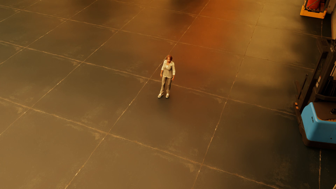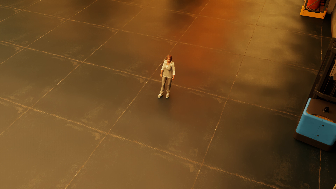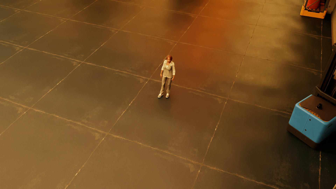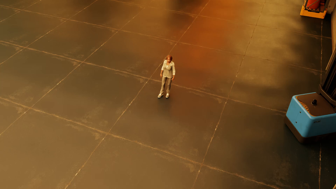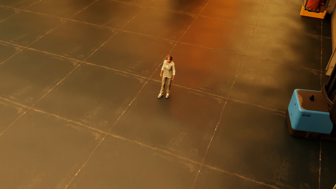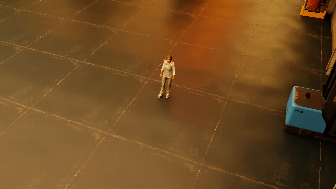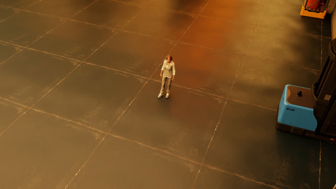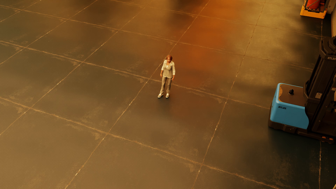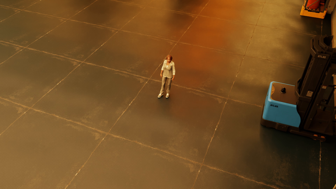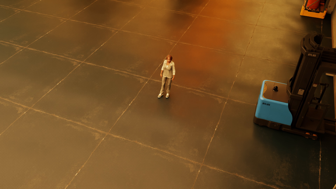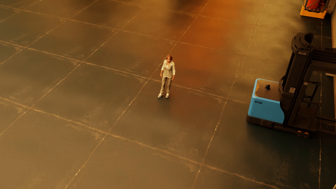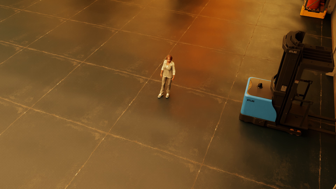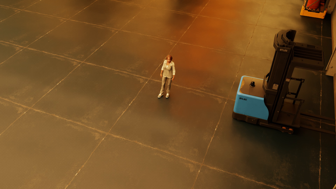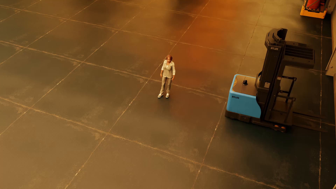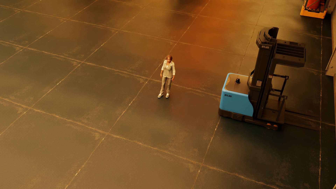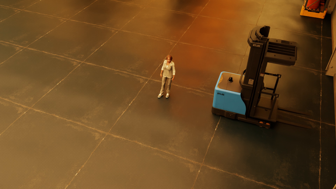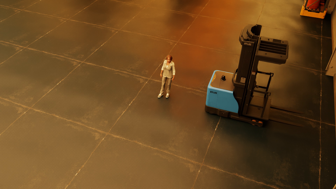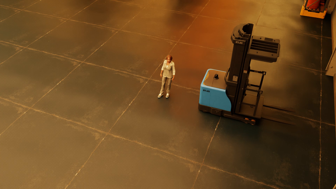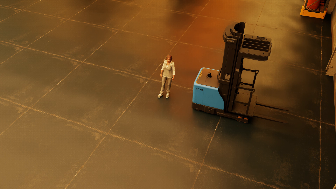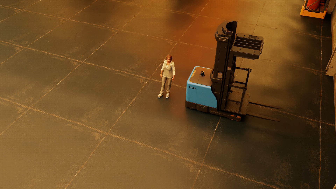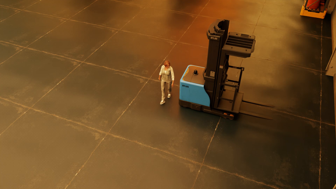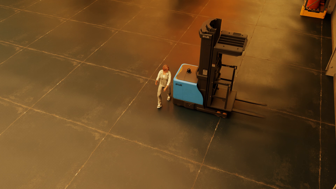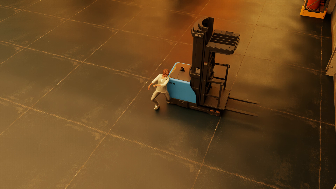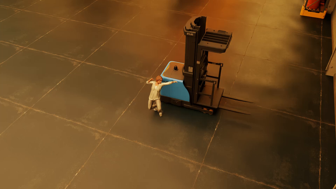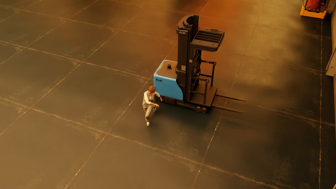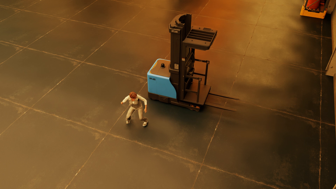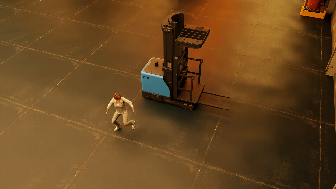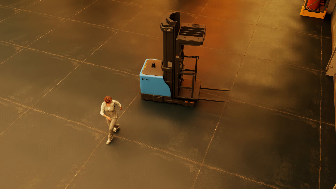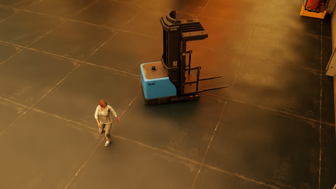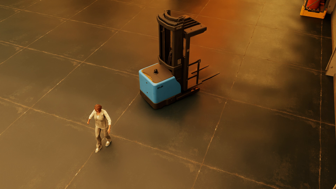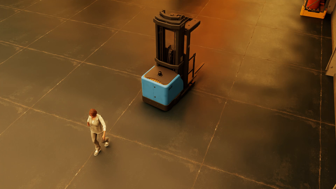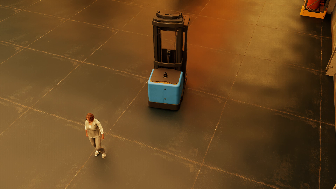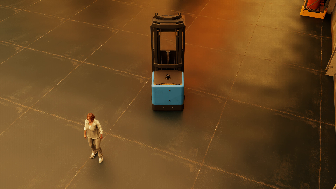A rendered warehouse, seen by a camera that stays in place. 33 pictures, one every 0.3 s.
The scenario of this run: Near miss between a forklift and a person.
